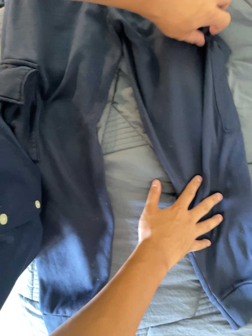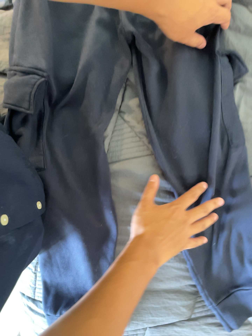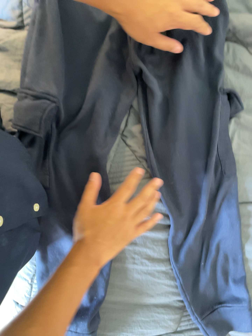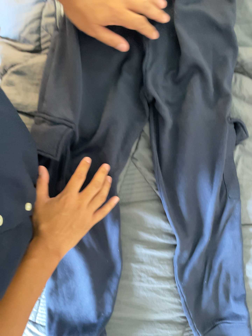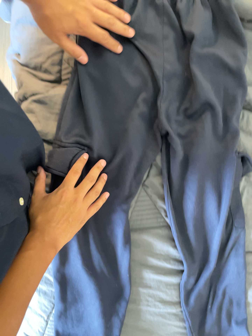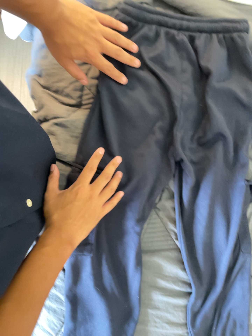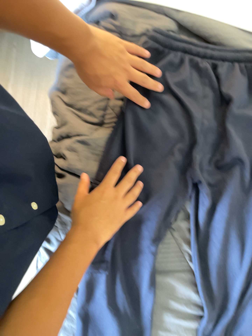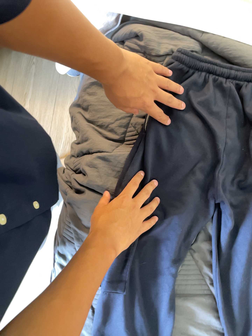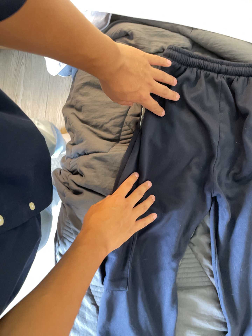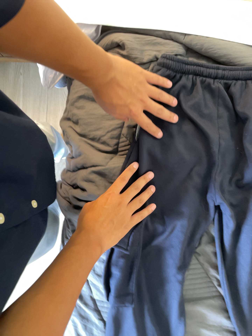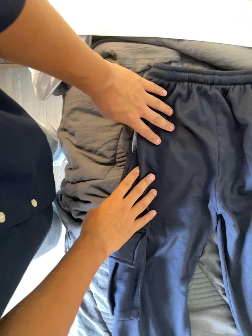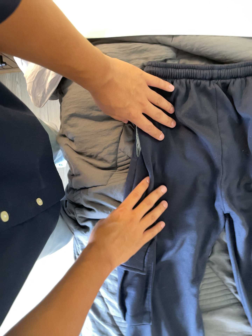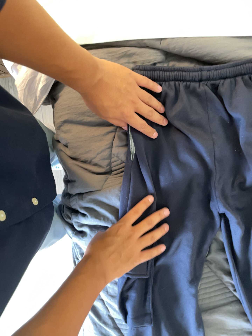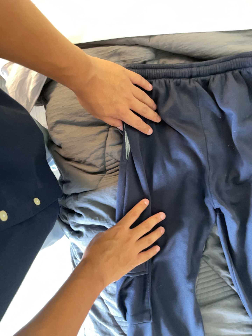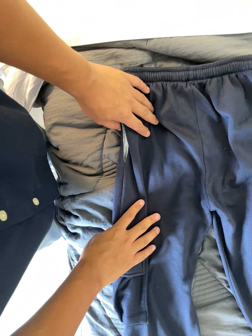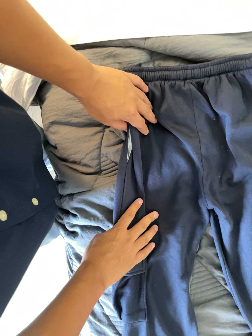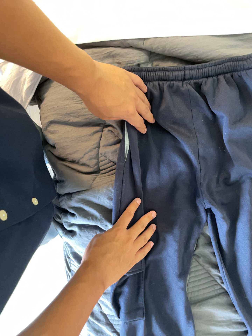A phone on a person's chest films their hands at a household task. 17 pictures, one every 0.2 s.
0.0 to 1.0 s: The camera travels toward the top of its view, to its left and backward, about 28 cm, so close, fixed things drift downward. It rolls about its line of sight by about 10 degrees, and the scene rotates clockwise.
1.0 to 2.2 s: The camera travels toward the top of its view, about 12 cm, so close, fixed things drift downward. It rolls about its line of sight by about 10 degrees, and the scene rotates counterclockwise.
2.2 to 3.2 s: The camera shifts only a little, or ends up much as it began.
The film runs forward here.
